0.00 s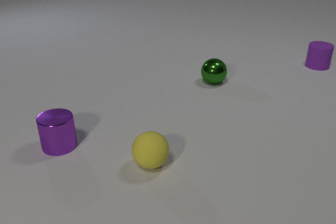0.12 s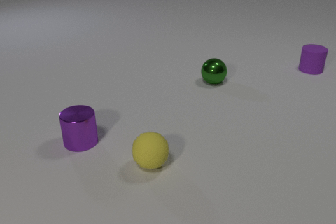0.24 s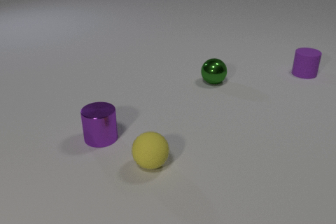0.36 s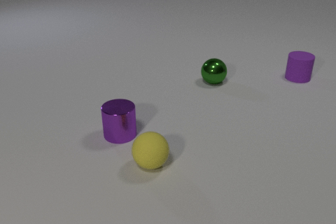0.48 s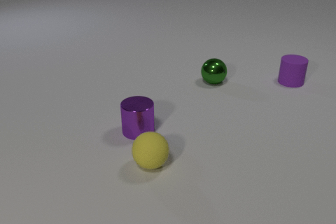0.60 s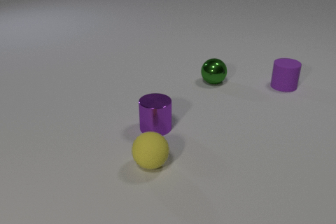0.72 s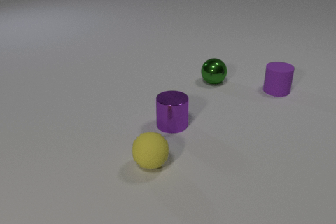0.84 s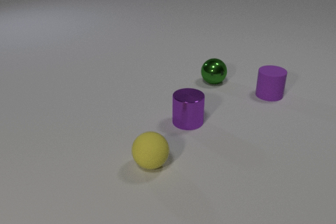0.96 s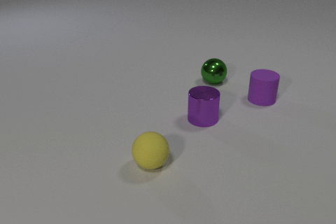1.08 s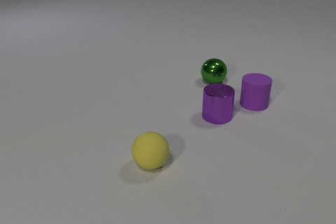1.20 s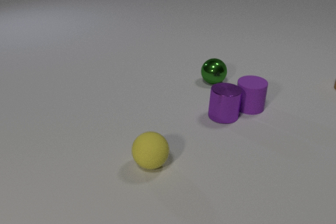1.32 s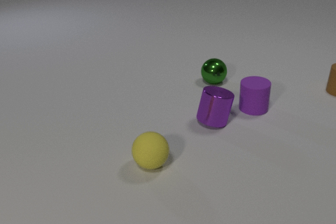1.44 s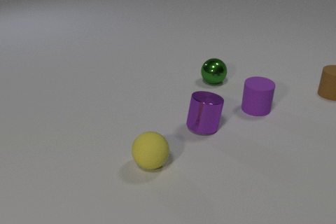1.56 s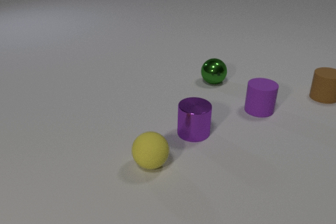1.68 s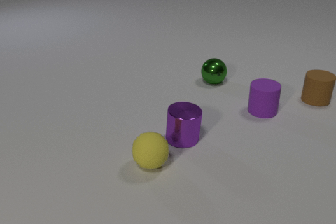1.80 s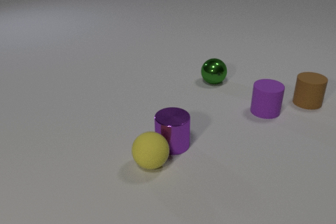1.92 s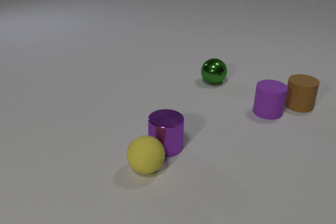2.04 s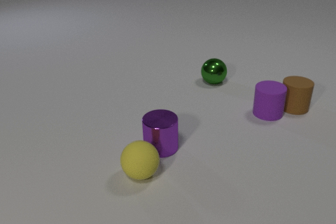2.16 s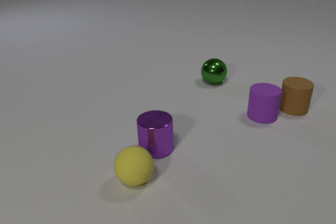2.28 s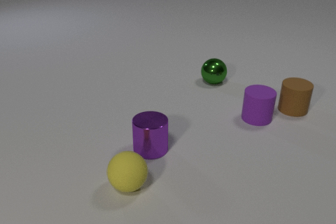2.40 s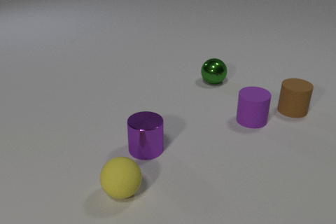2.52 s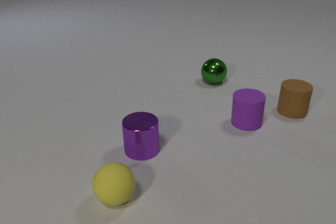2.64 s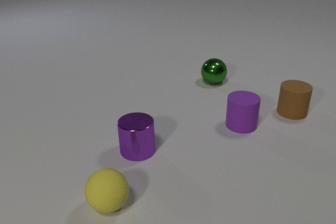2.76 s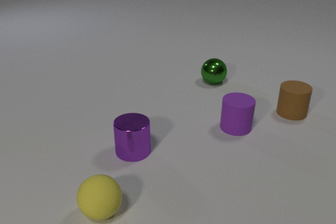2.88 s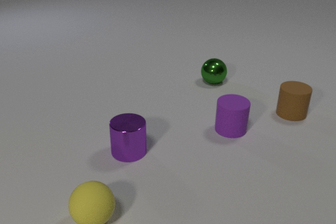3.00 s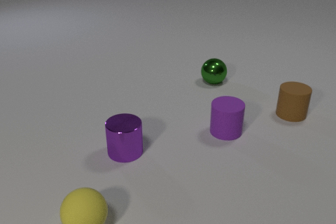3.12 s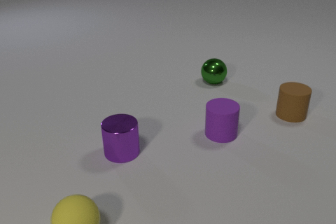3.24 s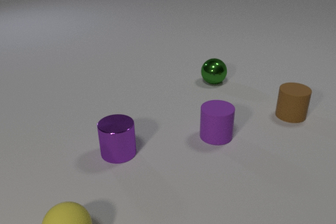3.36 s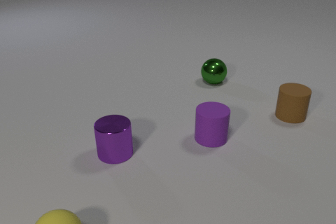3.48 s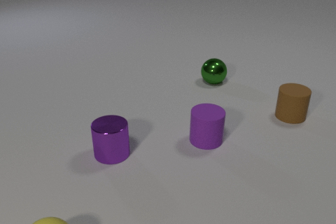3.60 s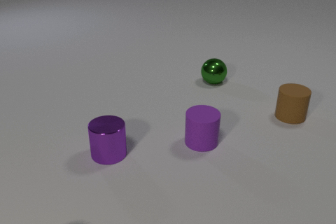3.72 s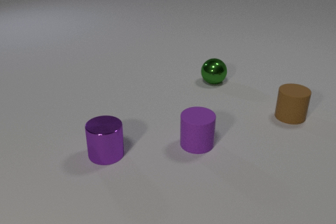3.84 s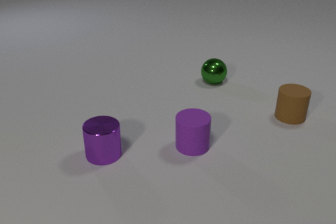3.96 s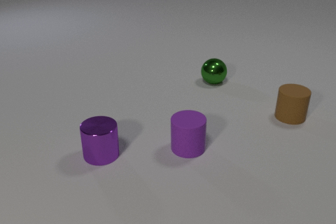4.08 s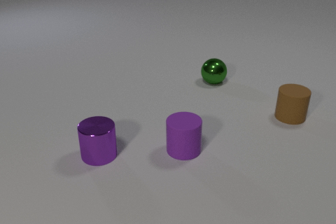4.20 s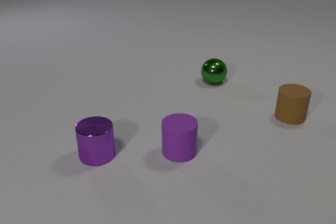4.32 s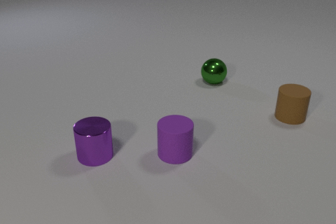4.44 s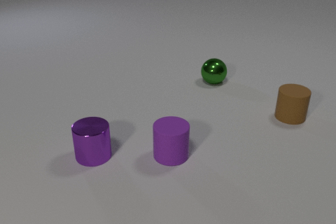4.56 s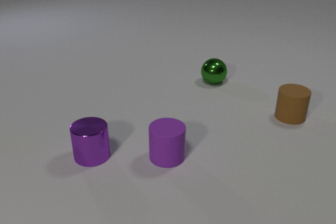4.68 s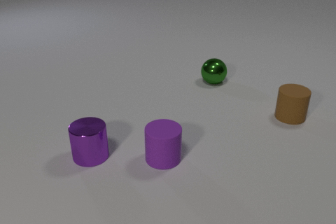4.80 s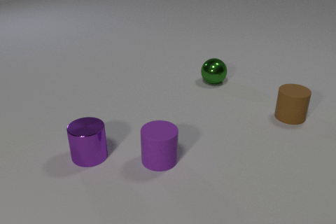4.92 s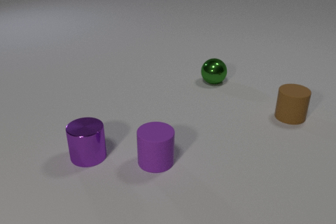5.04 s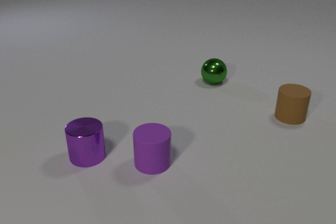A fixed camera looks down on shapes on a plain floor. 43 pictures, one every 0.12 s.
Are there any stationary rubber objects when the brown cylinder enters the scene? yes.
How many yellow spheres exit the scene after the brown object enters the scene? 1.
What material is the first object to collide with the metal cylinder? rubber.
0.00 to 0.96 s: The purple rubber cylinder slides toward the camera and to the left. The purple metal cylinder slides to the right.
0.96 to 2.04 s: The purple rubber cylinder slides toward the camera. The purple metal cylinder slides toward the camera and to the left. The brown rubber cylinder comes in at the right edge, slides toward the camera and to the left. The yellow rubber sphere rolls toward the camera and to the left. The purple rubber cylinder and the purple metal cylinder collide. The purple metal cylinder and the yellow rubber sphere collide. The purple rubber cylinder and the brown rubber cylinder collide.
2.04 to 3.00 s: The purple rubber cylinder slides toward the camera and to the left. The purple metal cylinder slides to the left. The brown rubber cylinder slides toward the camera. The yellow rubber sphere rolls toward the camera and to the left.
3.00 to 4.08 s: The purple rubber cylinder slides to the left and toward the camera. The purple metal cylinder slides to the left. The yellow rubber sphere rolls to the left and toward the camera, leaves at the bottom edge.
4.08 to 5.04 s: The purple rubber cylinder slides to the left and toward the camera. The purple metal cylinder slides to the left.
